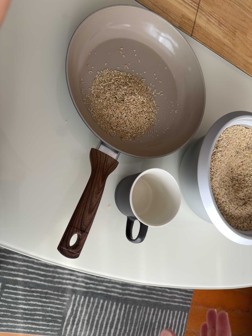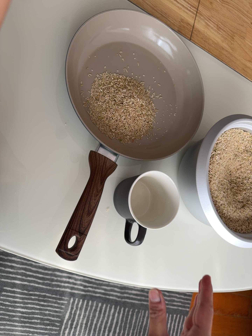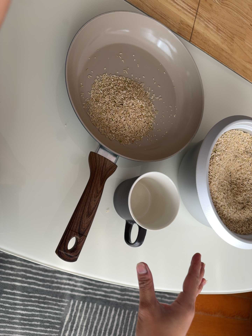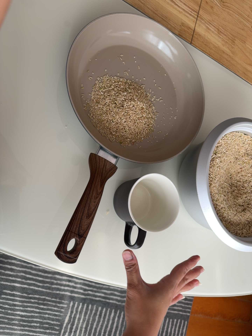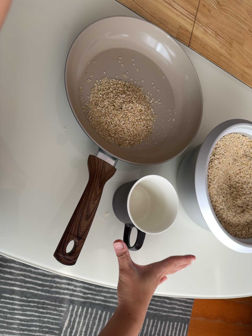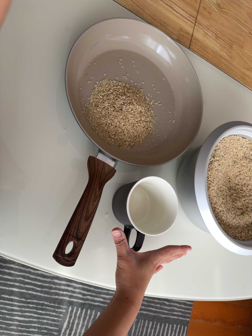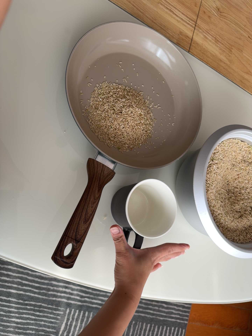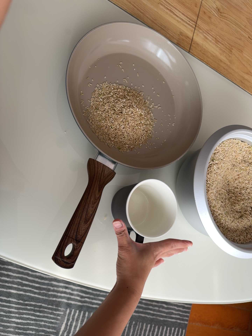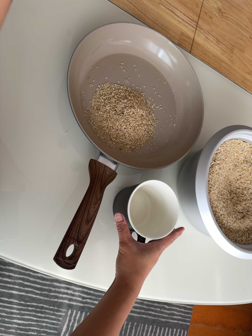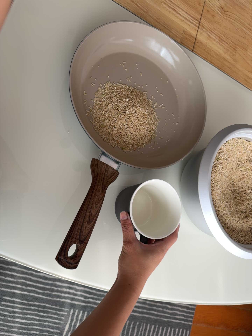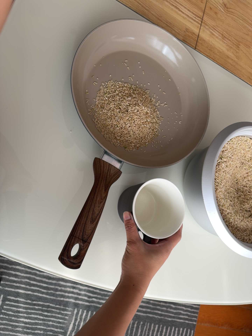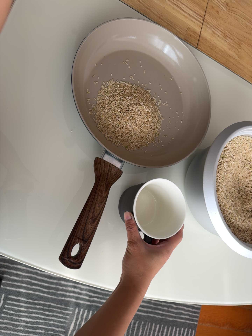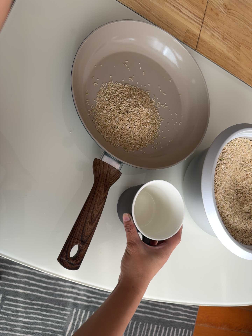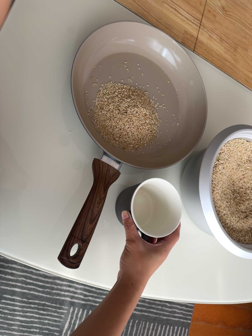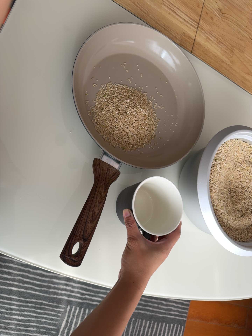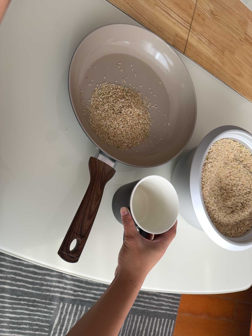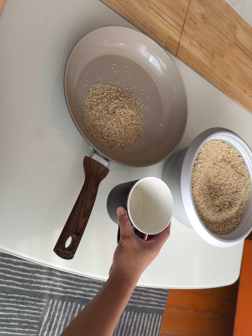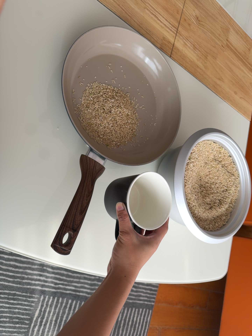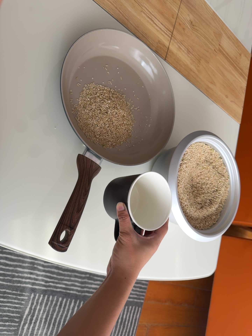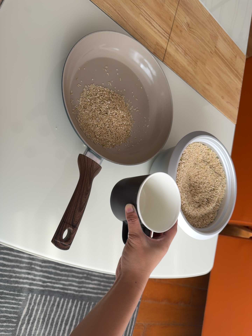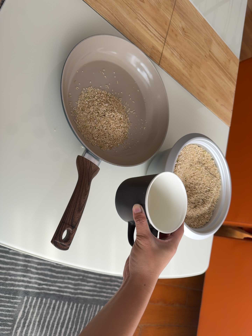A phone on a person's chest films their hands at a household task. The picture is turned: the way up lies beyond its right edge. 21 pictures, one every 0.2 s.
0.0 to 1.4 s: The camera shifts only a little, or ends up much as it began.
1.4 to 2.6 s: The camera keeps its place and its aim.
2.6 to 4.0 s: The camera pans to its right by about 15 degrees. It travels backward and to its left, about 10 cm, so what stands in front gets smaller.
The film runs backward here.
